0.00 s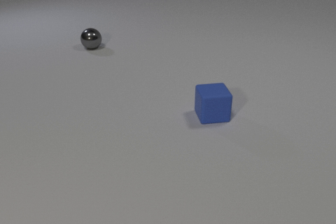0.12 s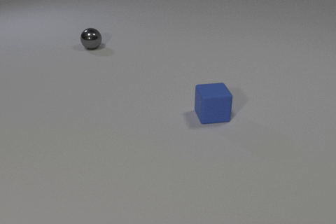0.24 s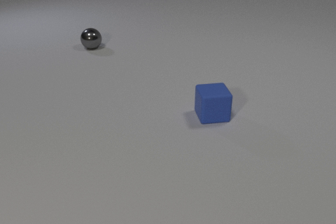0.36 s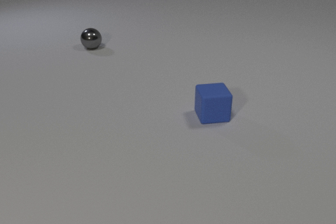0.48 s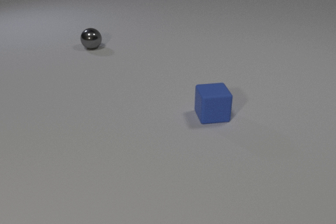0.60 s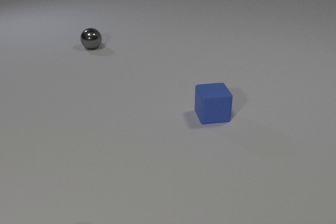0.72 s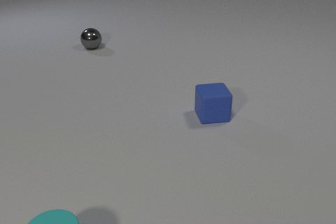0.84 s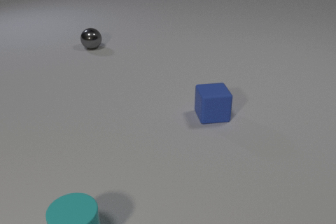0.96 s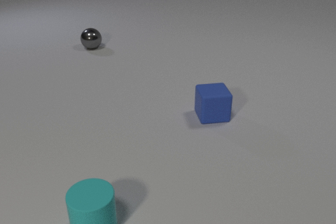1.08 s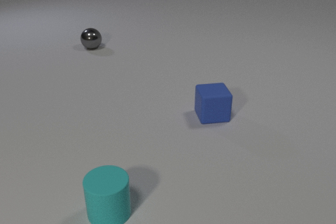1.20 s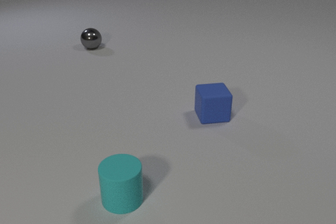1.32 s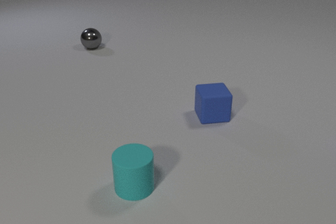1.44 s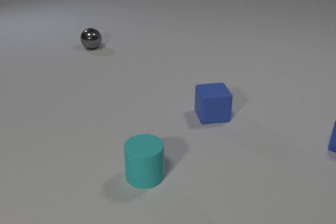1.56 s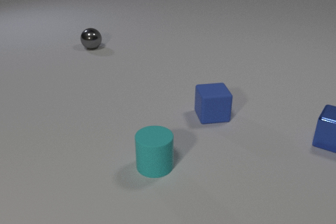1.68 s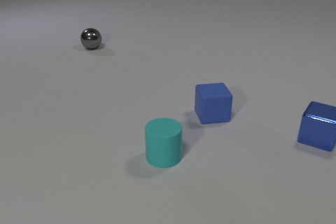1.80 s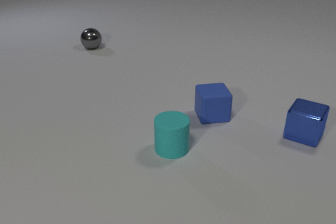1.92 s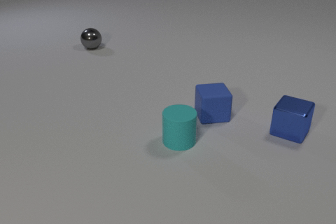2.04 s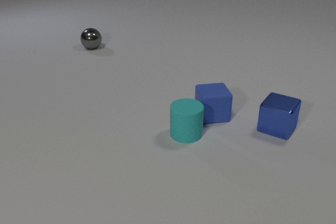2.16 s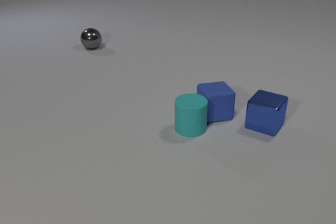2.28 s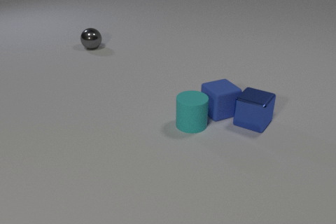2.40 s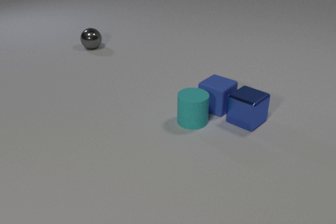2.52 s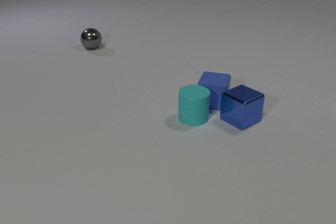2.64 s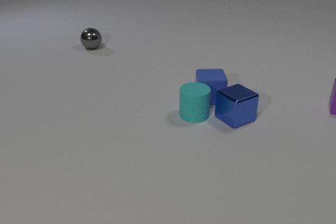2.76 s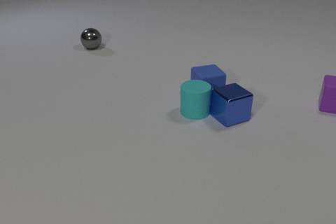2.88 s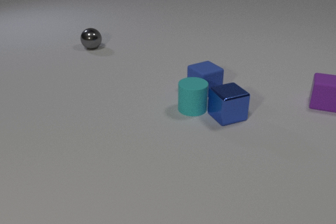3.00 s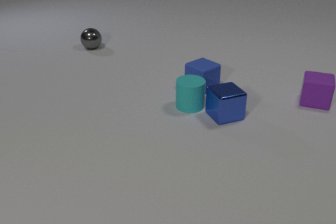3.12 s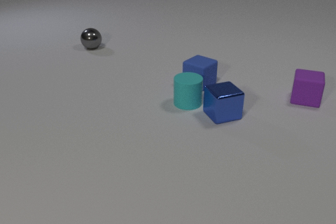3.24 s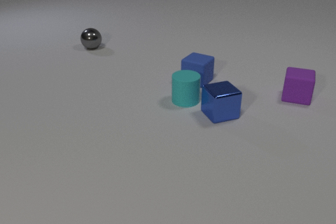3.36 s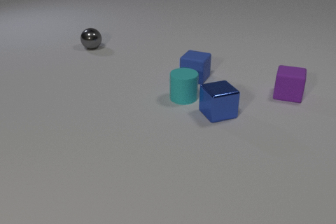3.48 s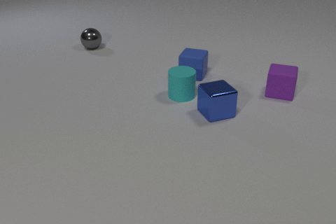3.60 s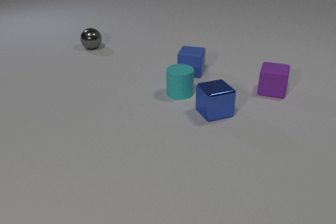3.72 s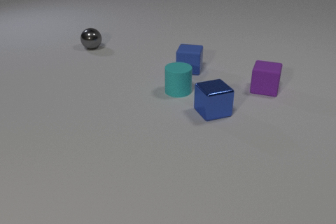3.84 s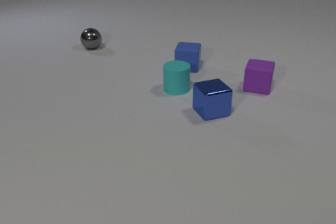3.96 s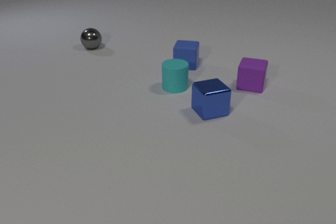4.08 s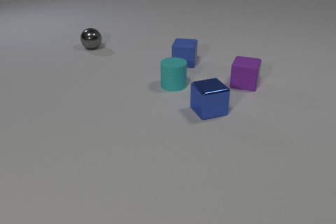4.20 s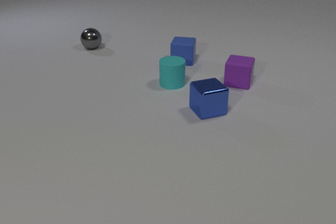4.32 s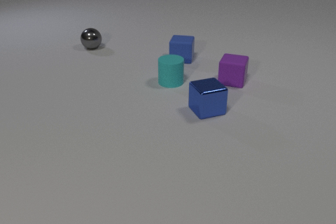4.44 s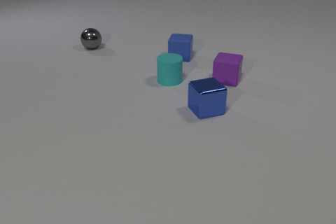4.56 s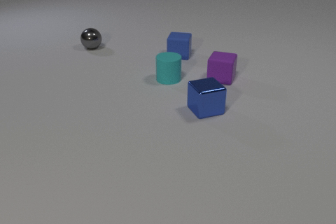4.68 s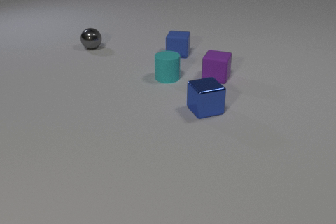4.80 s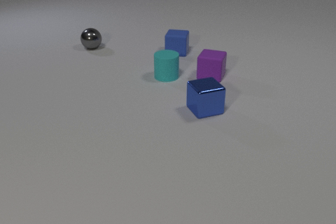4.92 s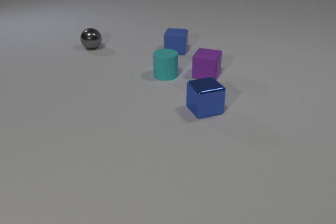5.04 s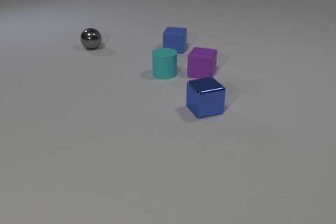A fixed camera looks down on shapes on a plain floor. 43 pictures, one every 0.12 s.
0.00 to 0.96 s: The cyan rubber cylinder comes in at the bottom edge, slides to the right and away from the camera.
0.96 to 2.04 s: The cyan rubber cylinder slides away from the camera and to the right. The blue metal cube comes in at the right edge, slides to the left.
2.04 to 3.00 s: The cyan rubber cylinder slides away from the camera. The blue rubber cube slides away from the camera, spins so that its near face slides to the right, counterclockwise seen from above. The blue metal cube slides to the left, spins clockwise seen from above by about 30 degrees, its near face sliding to the left. The purple rubber cube comes in at the right edge, slides to the left. The cyan rubber cylinder and the blue rubber cube collide. The blue rubber cube and the blue metal cube collide. The cyan rubber cylinder and the blue metal cube collide.
3.00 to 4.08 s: The cyan rubber cylinder slides away from the camera. The blue rubber cube slides away from the camera, spins counterclockwise seen from above by about 45 degrees, its near face sliding to the right. The blue metal cube slides to the left and away from the camera. The purple rubber cube slides to the left.
4.08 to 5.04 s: The cyan rubber cylinder slides away from the camera. The blue rubber cube slides away from the camera. The purple rubber cube slides to the left and away from the camera.
Are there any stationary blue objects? no.
What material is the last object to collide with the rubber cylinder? metal.
How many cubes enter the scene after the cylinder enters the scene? 2.
